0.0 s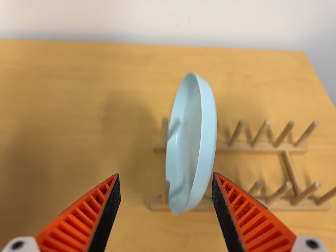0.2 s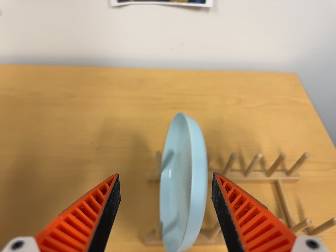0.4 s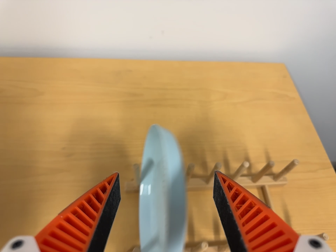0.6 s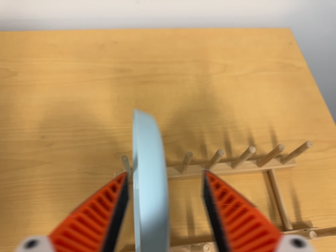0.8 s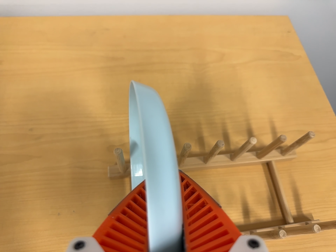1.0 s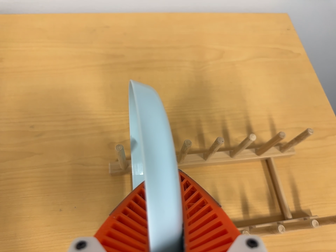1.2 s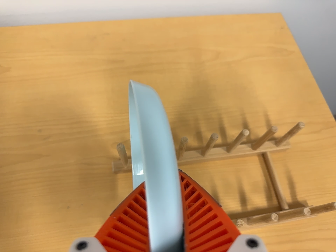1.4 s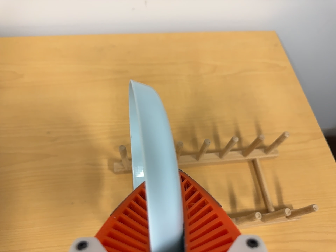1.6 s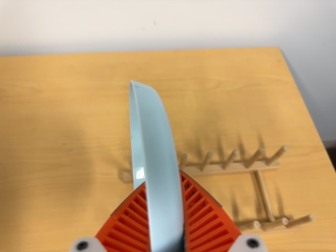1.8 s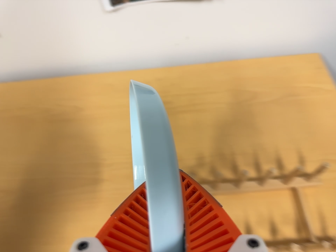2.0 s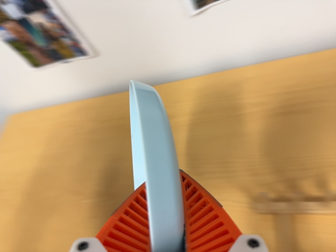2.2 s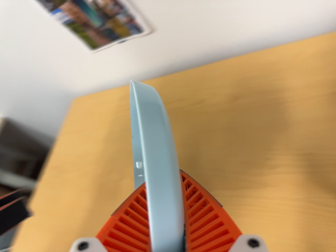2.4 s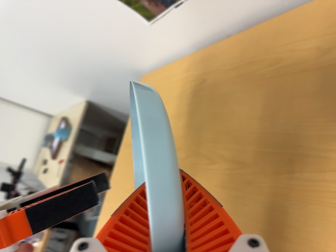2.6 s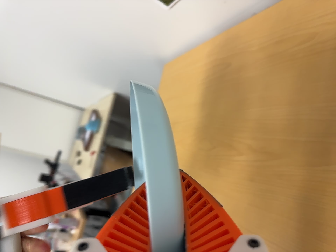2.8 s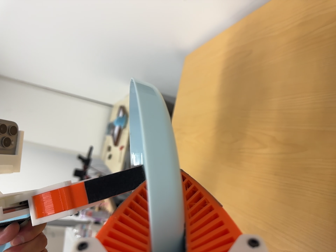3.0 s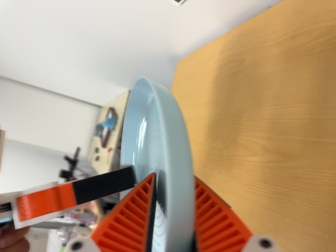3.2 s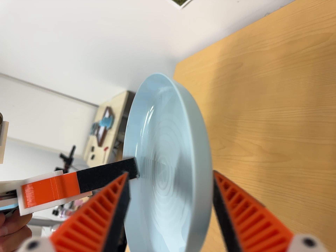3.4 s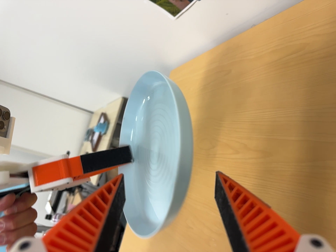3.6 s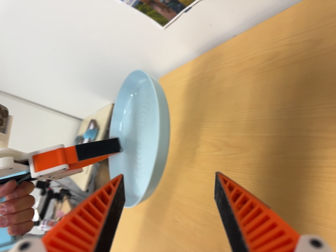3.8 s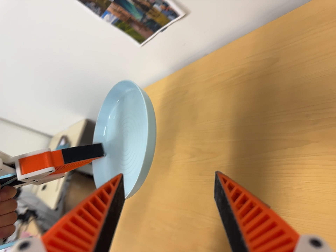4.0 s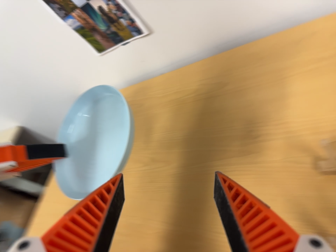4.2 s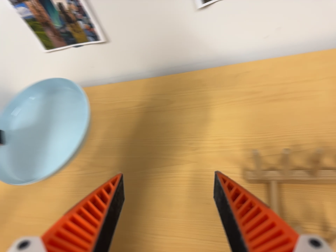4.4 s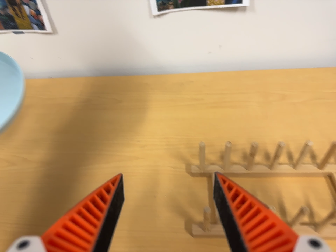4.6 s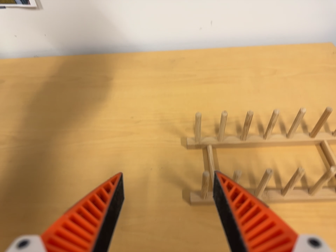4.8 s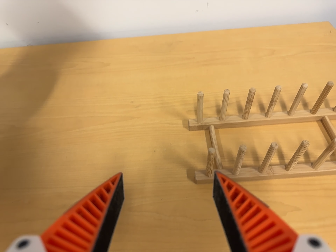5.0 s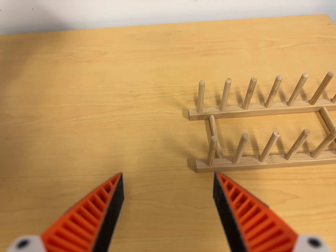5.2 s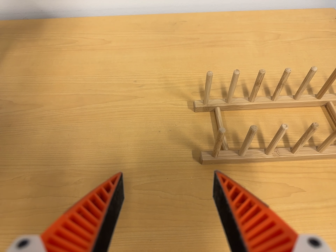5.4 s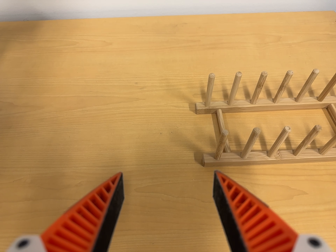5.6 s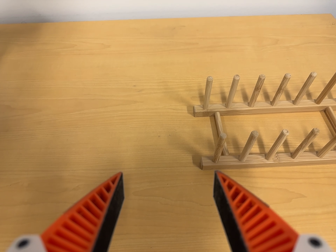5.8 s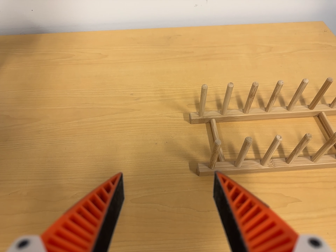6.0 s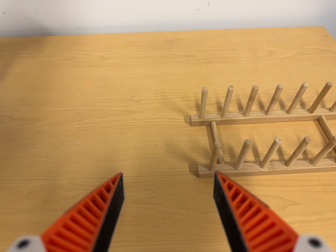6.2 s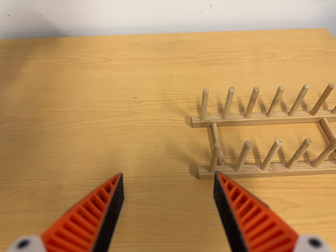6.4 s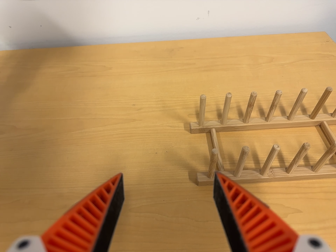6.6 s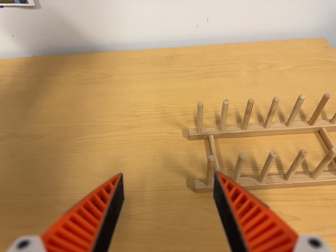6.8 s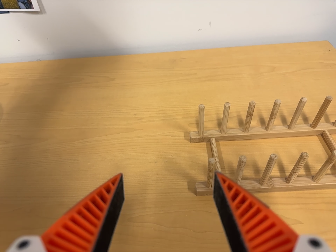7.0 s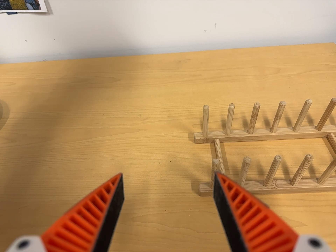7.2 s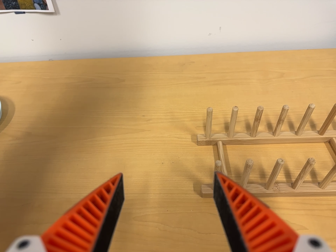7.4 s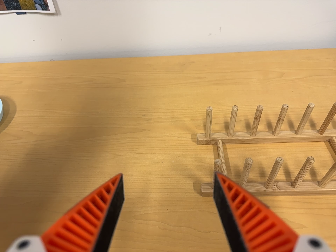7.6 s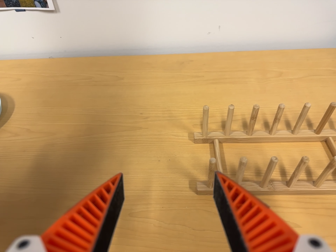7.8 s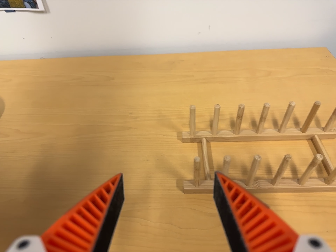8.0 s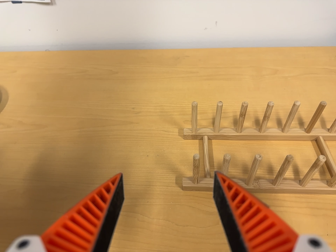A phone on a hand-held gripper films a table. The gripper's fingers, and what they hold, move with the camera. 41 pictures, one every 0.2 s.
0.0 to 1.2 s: The camera travels toward the top of its view and forward, about 14 cm. Its aim tips toward the bottom of its view by about 10 degrees.
1.2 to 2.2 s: The scene slides to the right, as the camera pans about 45 degrees to its left. It travels toward the top of its view, about 5 cm, so close, fixed things drift downward.
2.2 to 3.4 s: The camera swings to its left by about 30 degrees, and the scene slides to the right. It travels forward and to its right, about 8 cm, so what stands in front looms larger. Its aim tips toward the bottom of its view by about 10 degrees, and the scene shifts upward.
3.4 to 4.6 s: The camera pans to its right by about 60 degrees. It travels toward the bottom of its view, backward and to its left, about 26 cm. Its aim tips toward the top of its view by about 20 degrees. It rolls about its line of sight by about 15 degrees, and the scene rotates clockwise.
4.6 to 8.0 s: The camera shifts only a little, or ends up much as it began.
The film runs backward here.
